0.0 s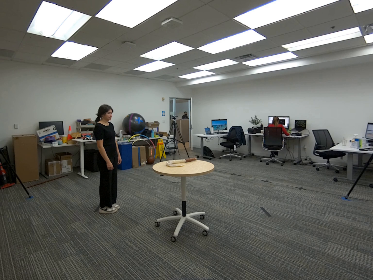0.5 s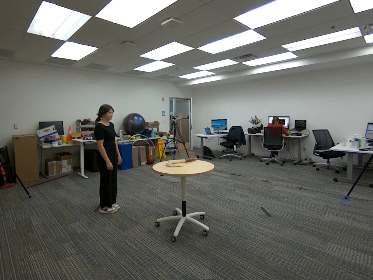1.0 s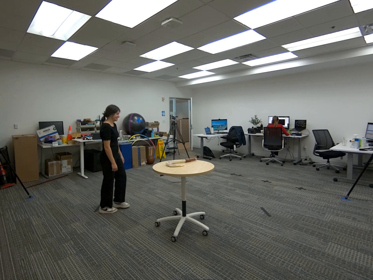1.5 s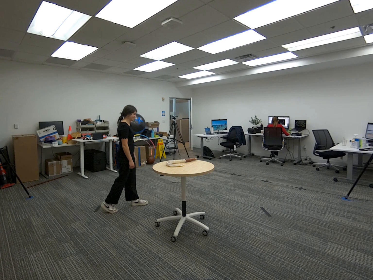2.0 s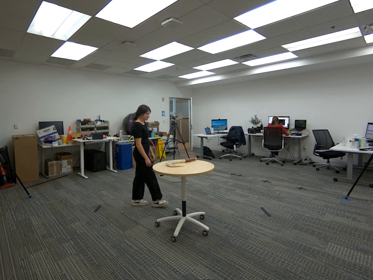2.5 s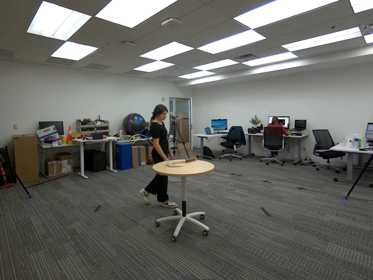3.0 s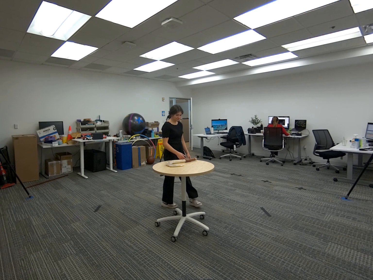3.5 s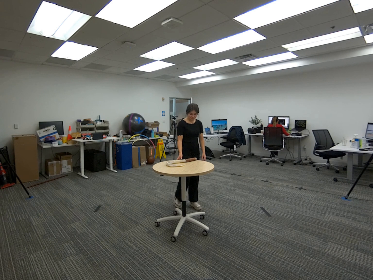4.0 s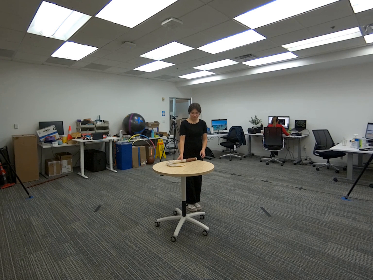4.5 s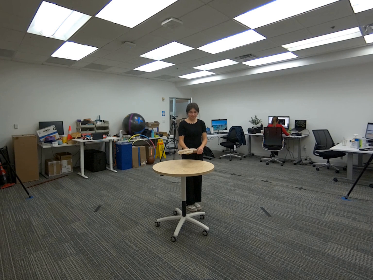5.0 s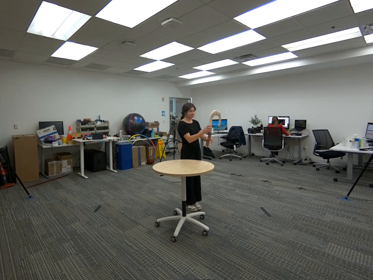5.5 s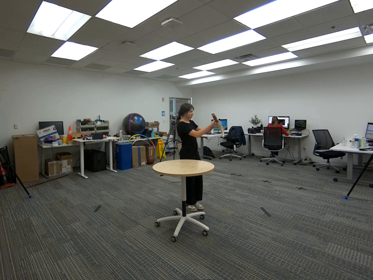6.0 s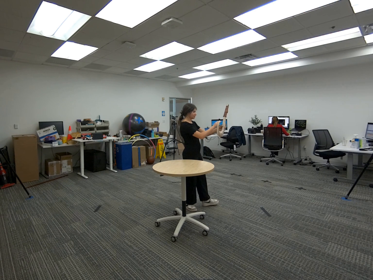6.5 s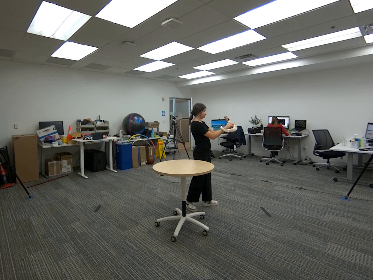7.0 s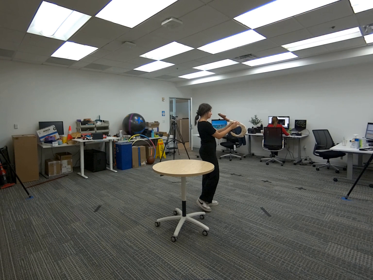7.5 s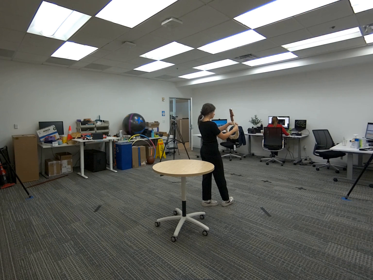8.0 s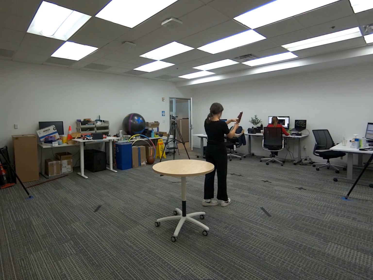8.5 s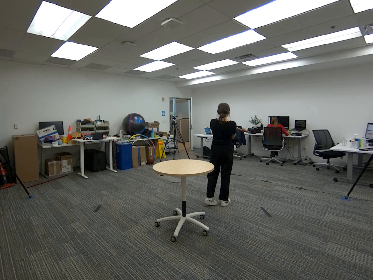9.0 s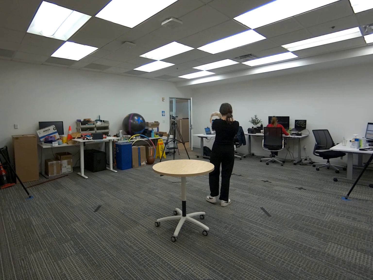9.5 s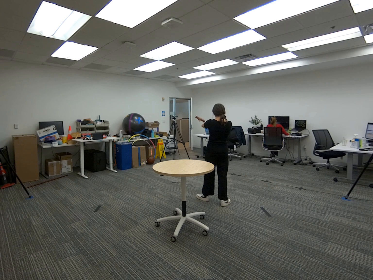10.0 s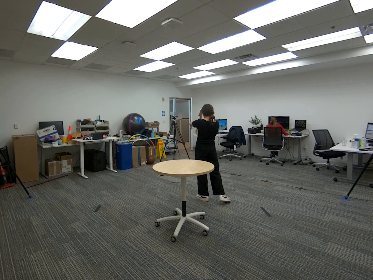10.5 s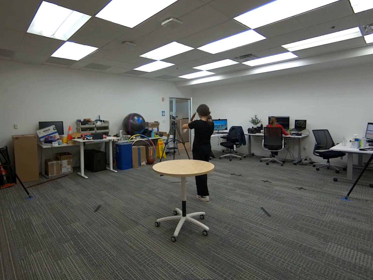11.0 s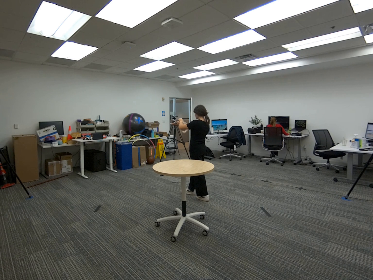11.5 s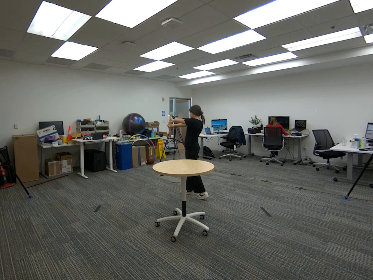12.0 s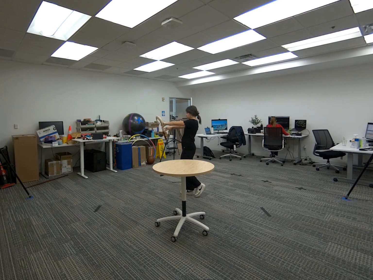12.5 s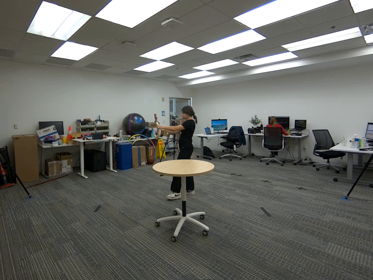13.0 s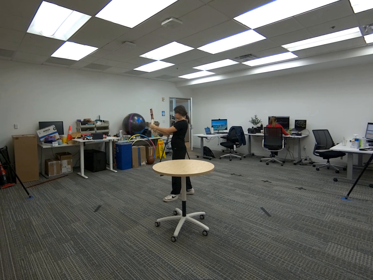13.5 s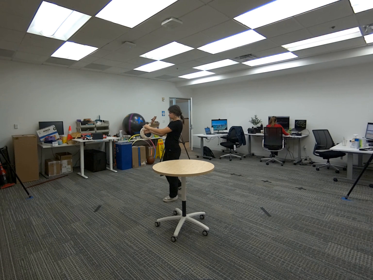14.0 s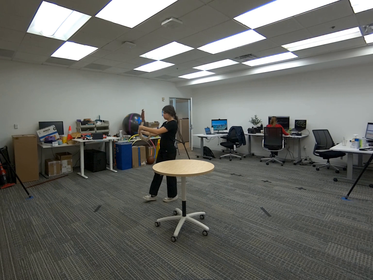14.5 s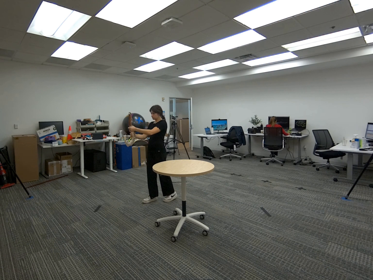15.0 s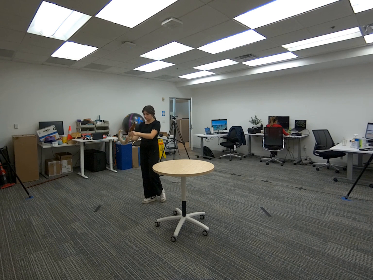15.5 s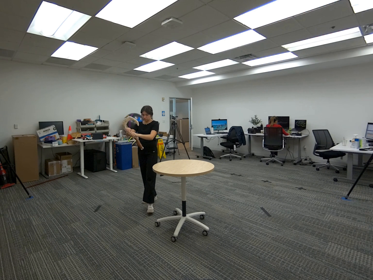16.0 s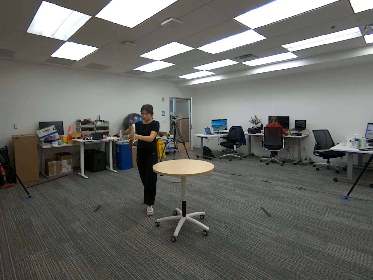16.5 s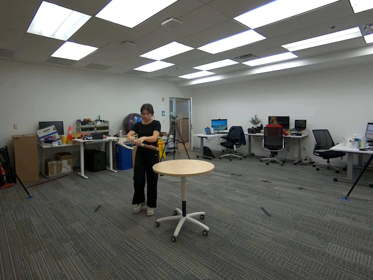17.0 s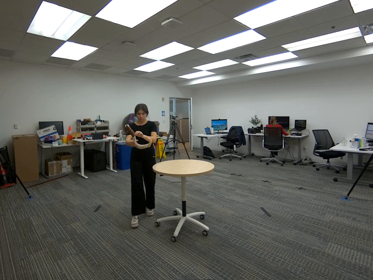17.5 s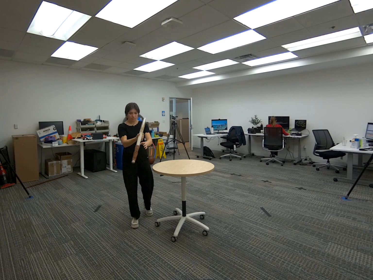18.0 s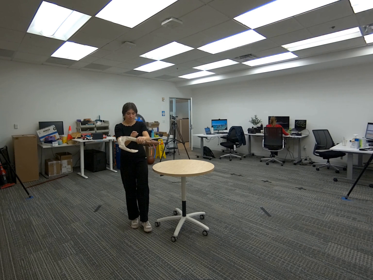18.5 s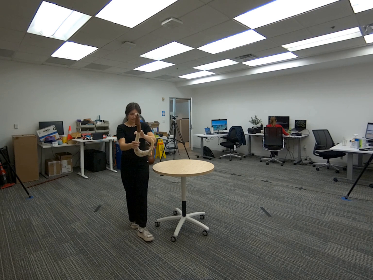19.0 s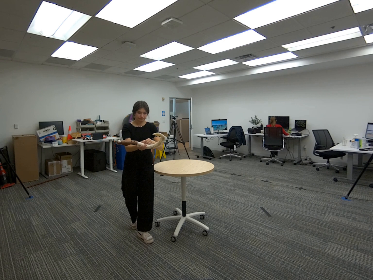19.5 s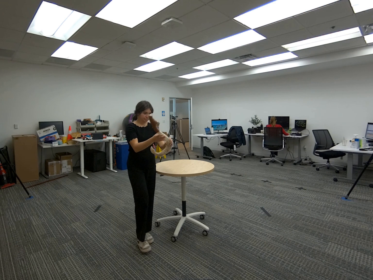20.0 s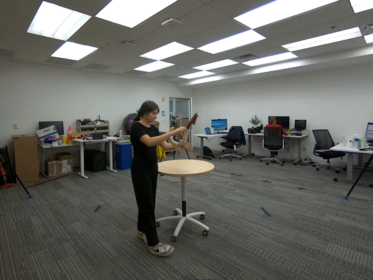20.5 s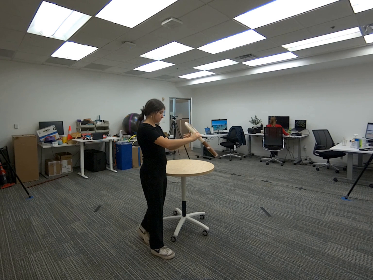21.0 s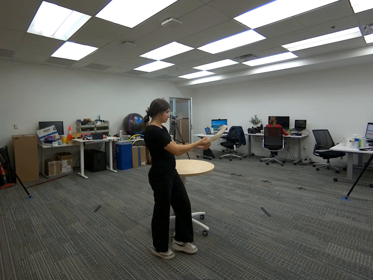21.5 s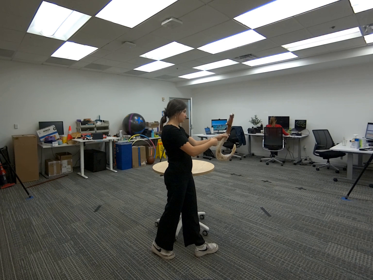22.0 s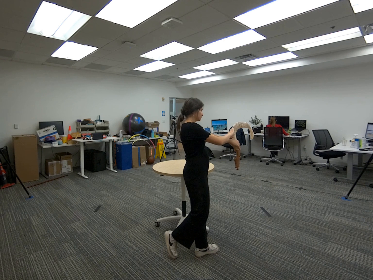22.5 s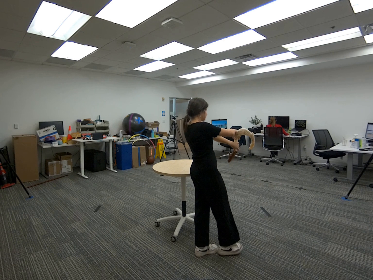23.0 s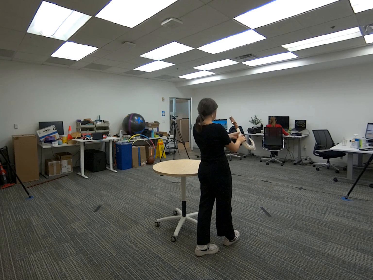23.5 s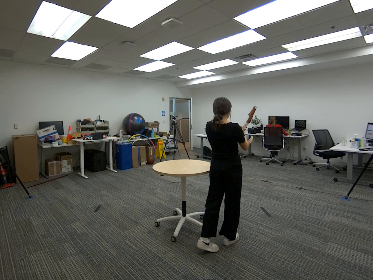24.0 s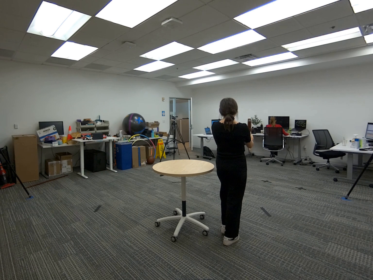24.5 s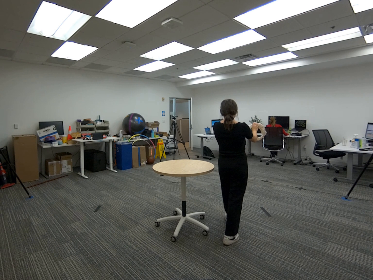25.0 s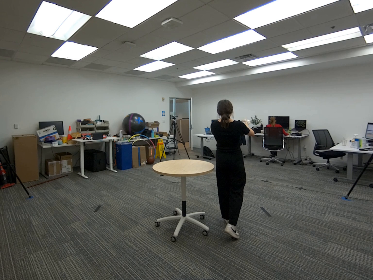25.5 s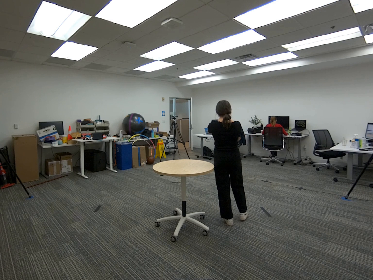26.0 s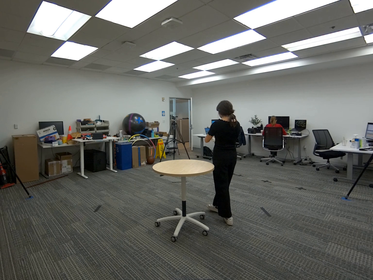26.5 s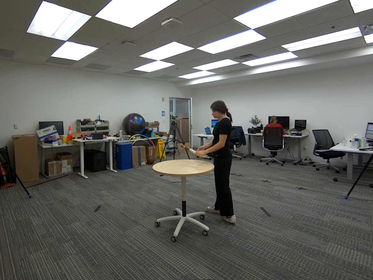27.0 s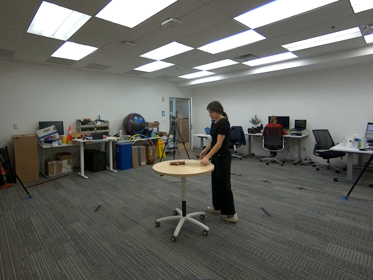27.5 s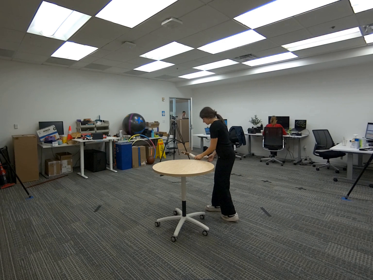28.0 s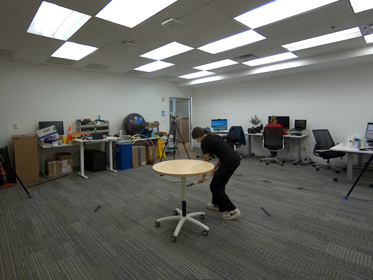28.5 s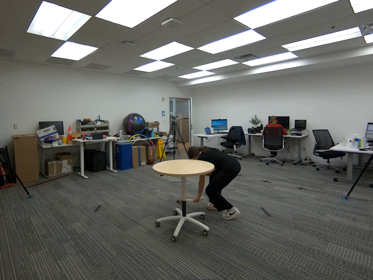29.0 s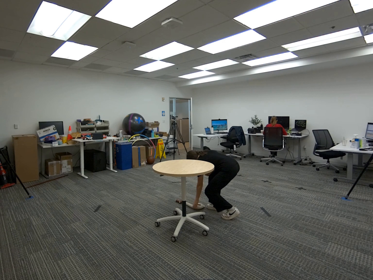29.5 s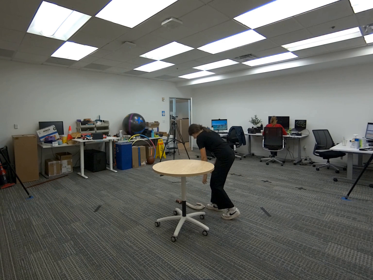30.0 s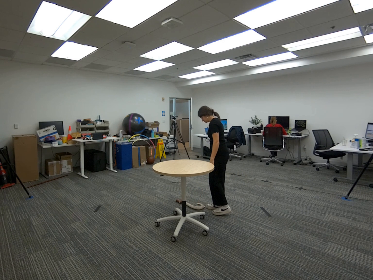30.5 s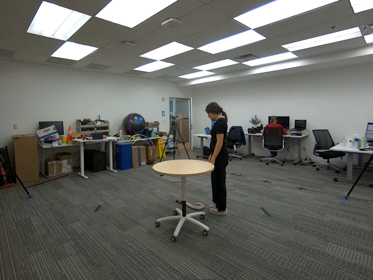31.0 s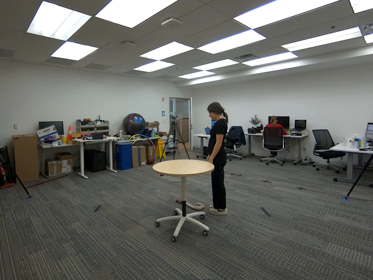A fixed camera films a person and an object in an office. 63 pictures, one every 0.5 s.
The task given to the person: Walk over to the Big Fish Hook on the round table and using both hands pick up the Big Fish Hook and begin to rotate the Big Fish Hook using both hands so that all cameras get a view of the Big Fish Hook. Place the Big Fish Hook on the ground when complete.
